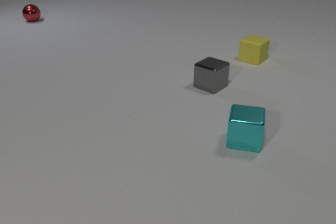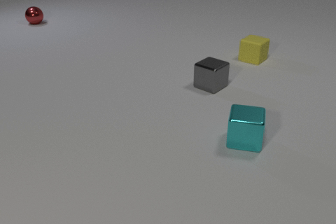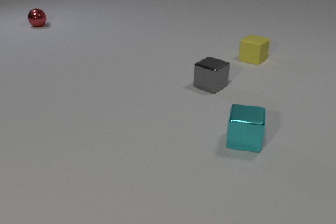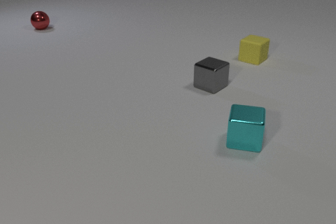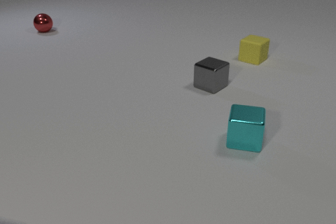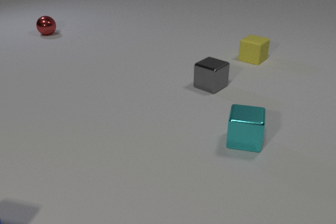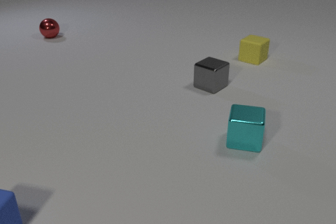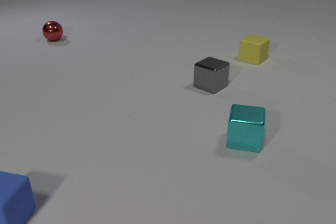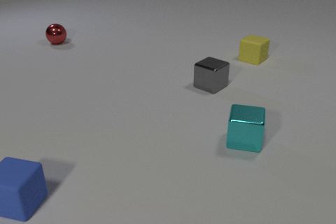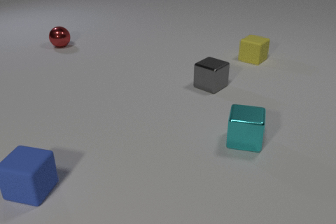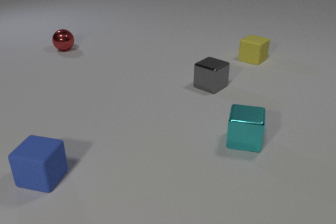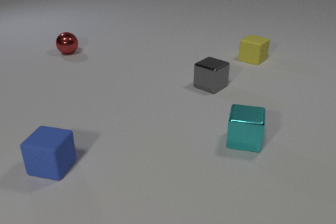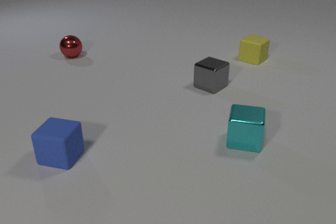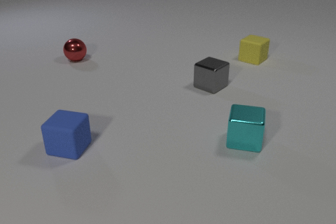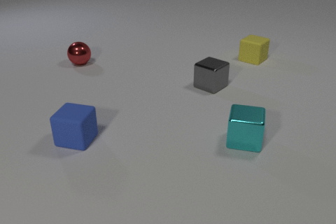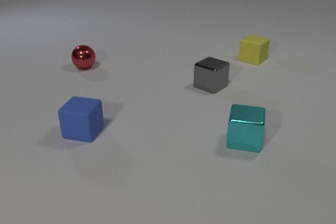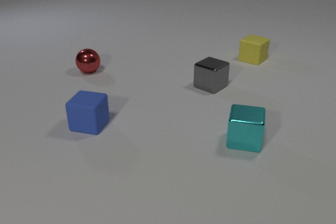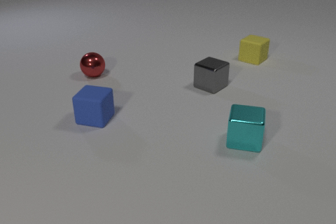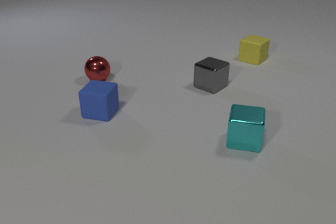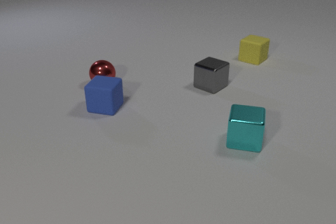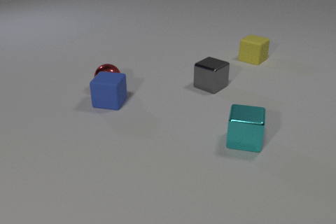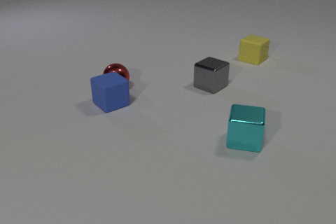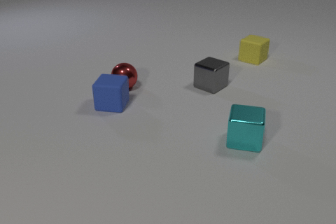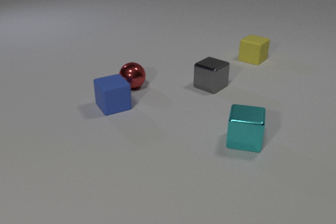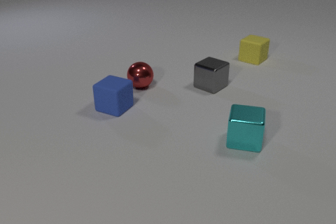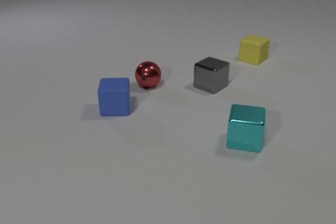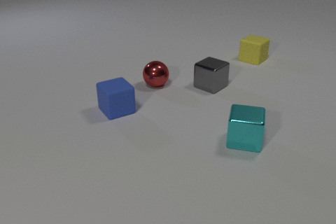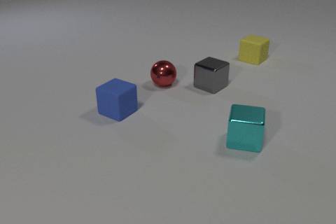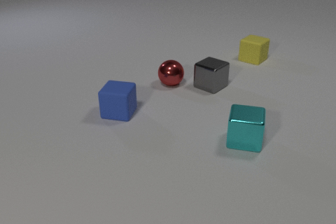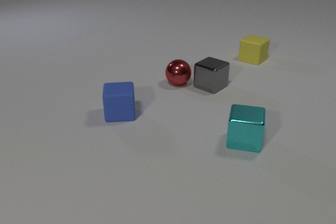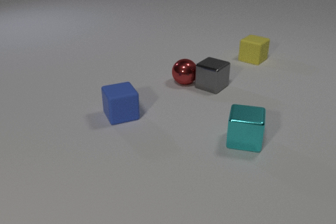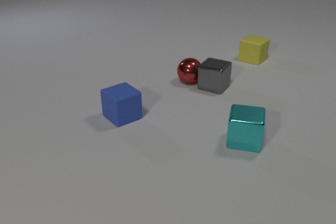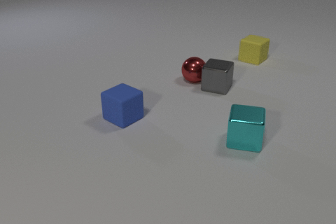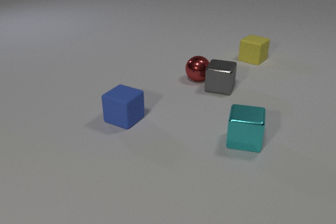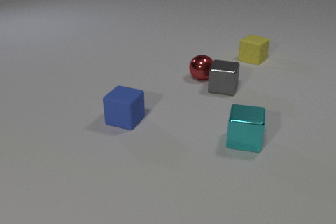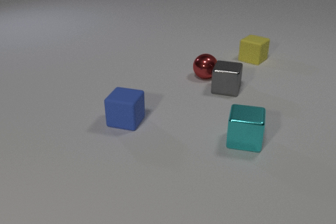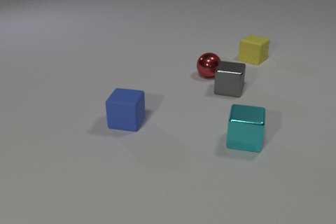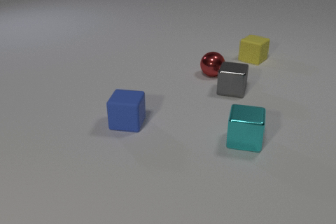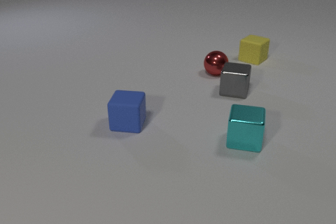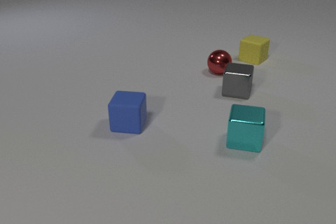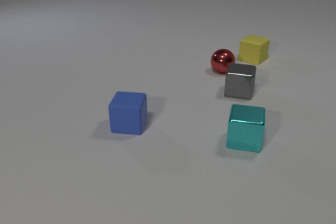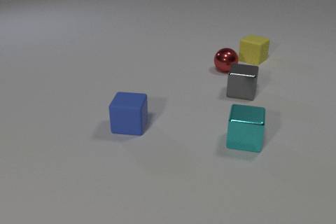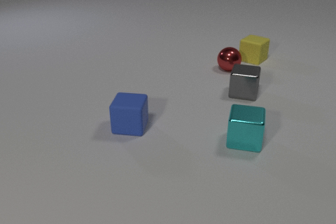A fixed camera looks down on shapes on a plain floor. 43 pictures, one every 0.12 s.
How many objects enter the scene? 1.
What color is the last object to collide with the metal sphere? gray.
What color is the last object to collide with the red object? gray.
0.00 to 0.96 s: The blue rubber cube comes in at the left edge, slides away from the camera and to the right. The red metal sphere rolls toward the camera.
0.96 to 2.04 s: The blue rubber cube slides away from the camera and to the right. The red metal sphere rolls toward the camera.
2.04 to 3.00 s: The blue rubber cube slides to the right and away from the camera. The red metal sphere rolls to the right and toward the camera. The blue rubber cube and the red metal sphere collide.
3.00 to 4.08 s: The blue rubber cube slides toward the camera. The red metal sphere rolls to the right. The gray metal cube slides to the right, spins counterclockwise seen from above by about 30 degrees, its near face sliding to the right. The red metal sphere and the gray metal cube collide.
4.08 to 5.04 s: The blue rubber cube slides toward the camera. The red metal sphere rolls to the right and away from the camera. The gray metal cube slides to the right.
